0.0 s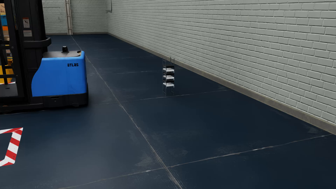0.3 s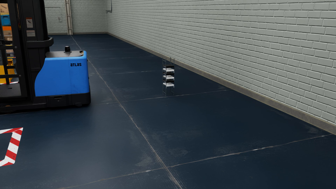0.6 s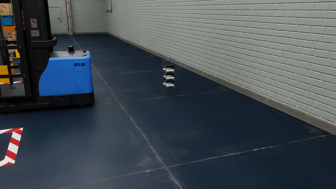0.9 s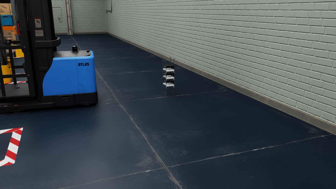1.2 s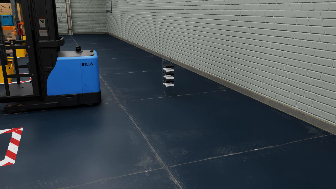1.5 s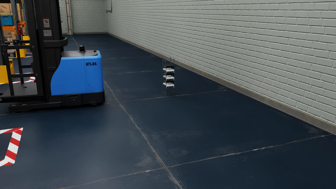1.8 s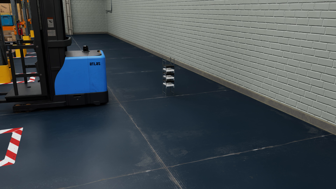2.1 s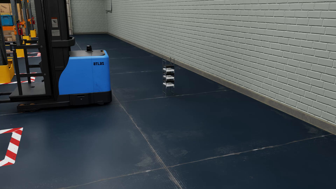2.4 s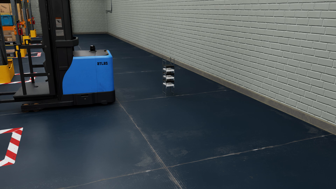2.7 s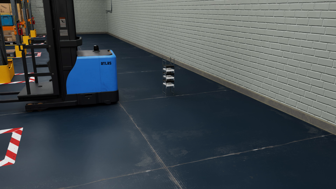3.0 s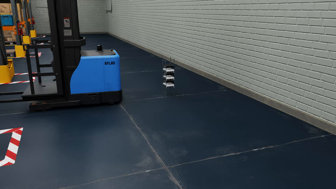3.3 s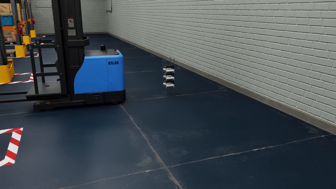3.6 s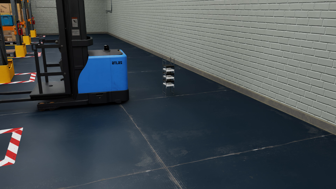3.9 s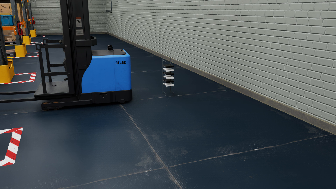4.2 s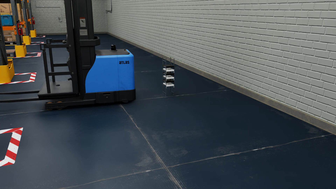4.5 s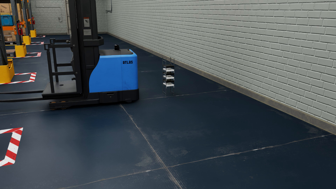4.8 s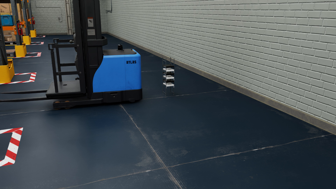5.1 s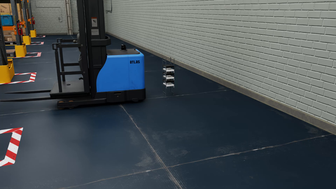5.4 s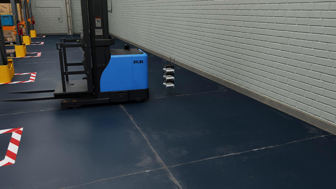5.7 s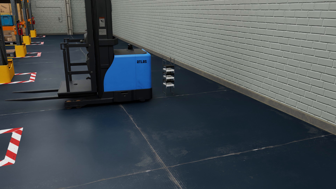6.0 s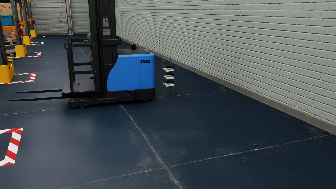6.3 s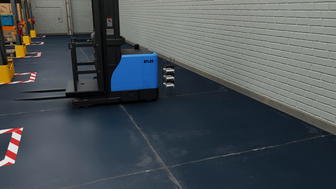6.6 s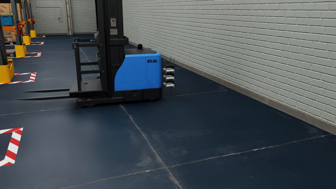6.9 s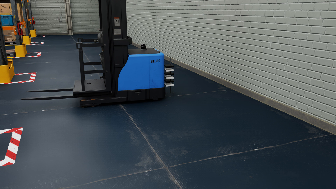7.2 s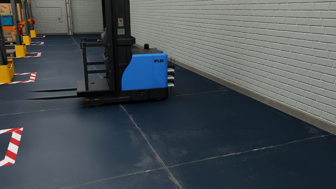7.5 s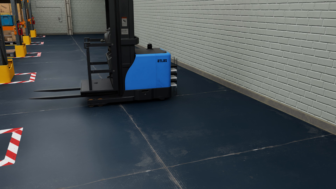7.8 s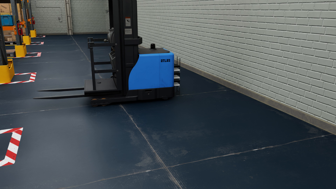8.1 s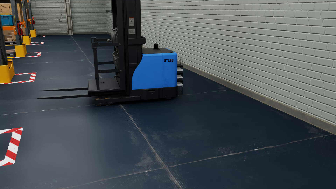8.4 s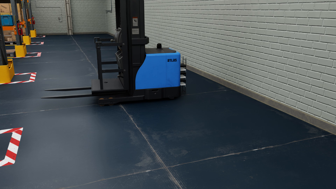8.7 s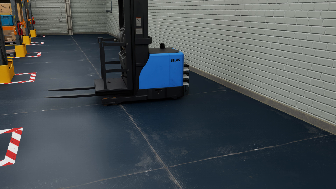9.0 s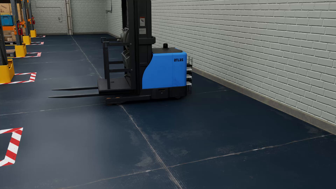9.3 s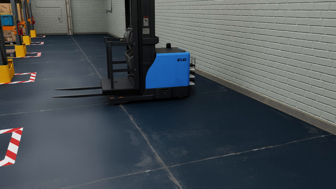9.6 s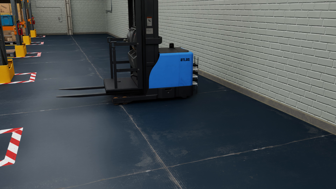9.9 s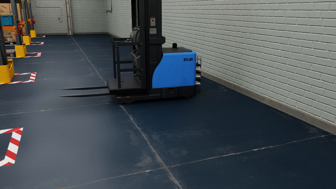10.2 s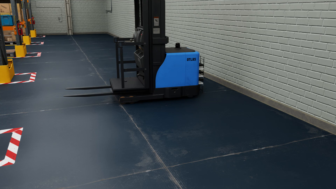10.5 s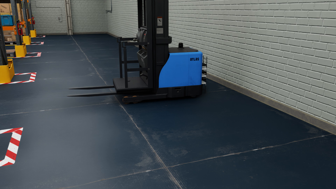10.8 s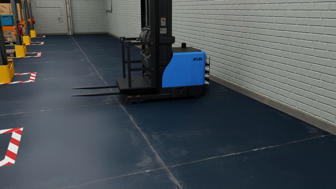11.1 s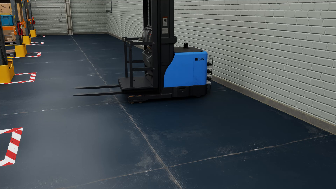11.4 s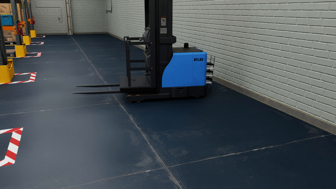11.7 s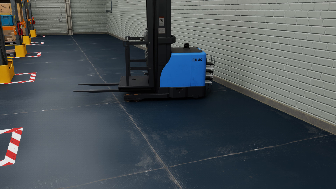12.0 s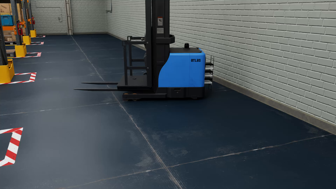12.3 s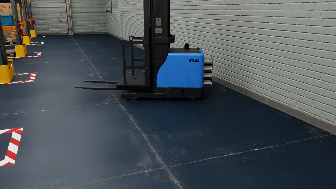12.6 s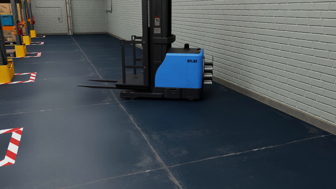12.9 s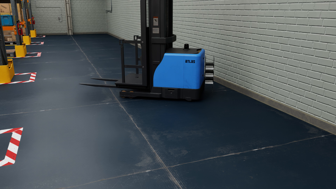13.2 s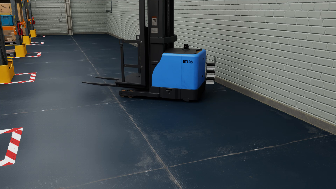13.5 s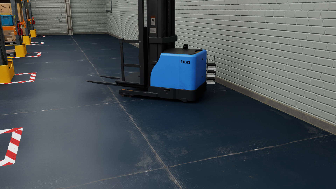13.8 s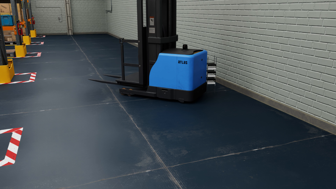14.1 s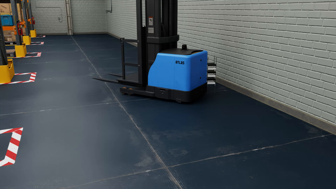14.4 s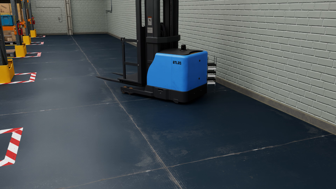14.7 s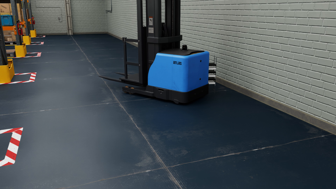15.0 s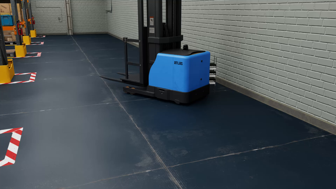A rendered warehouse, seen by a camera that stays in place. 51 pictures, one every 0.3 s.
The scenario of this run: A forklift runs into an object in its way.
